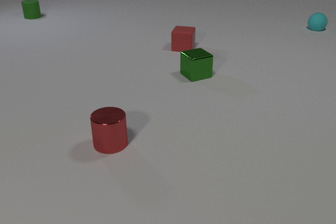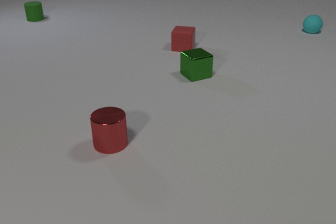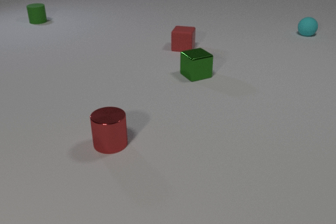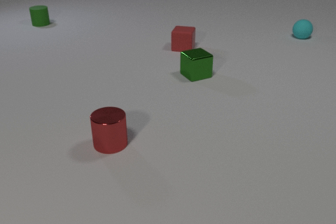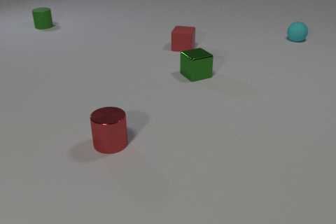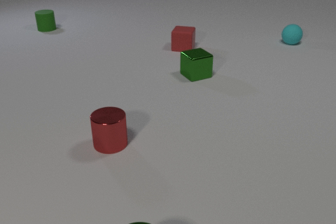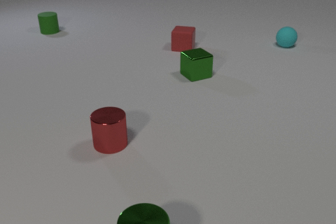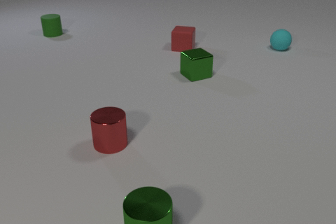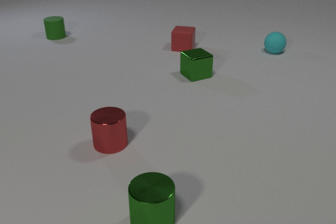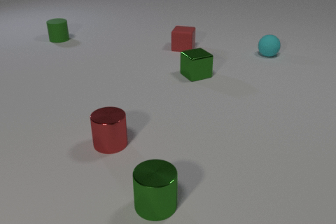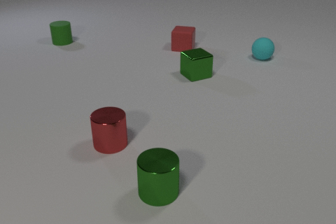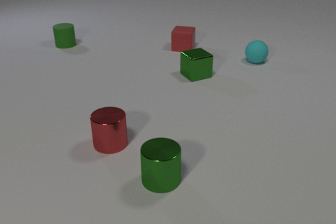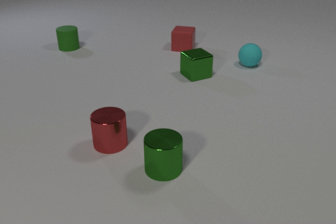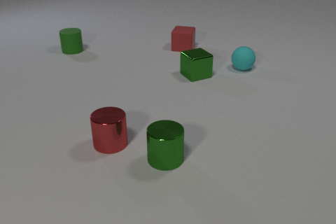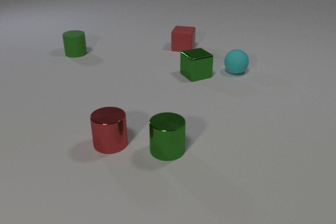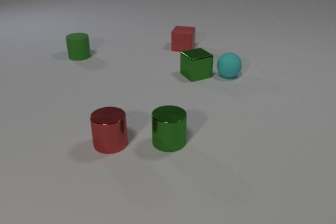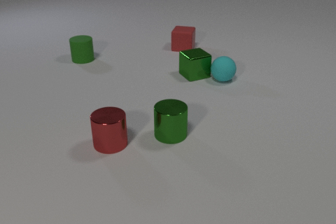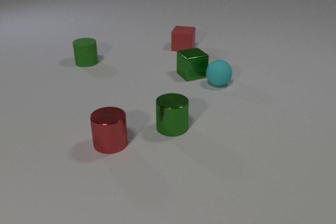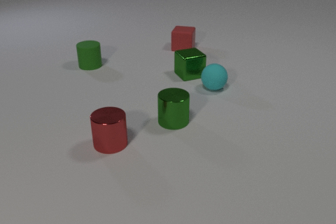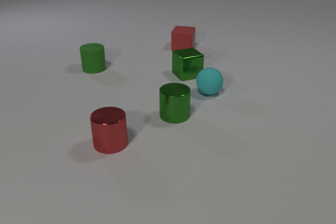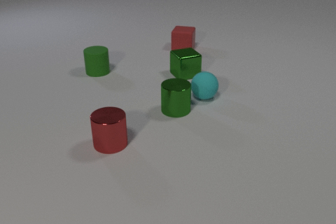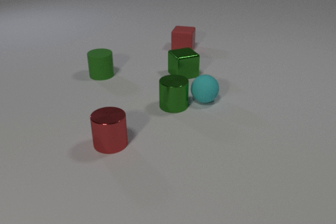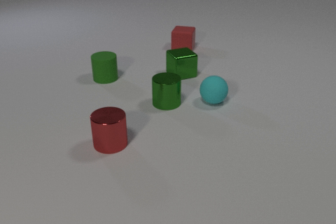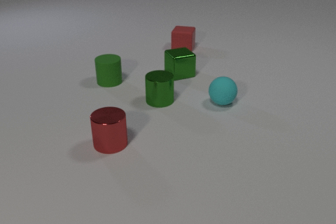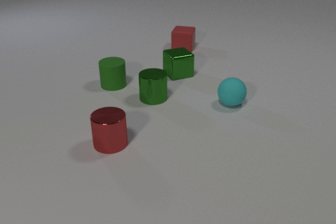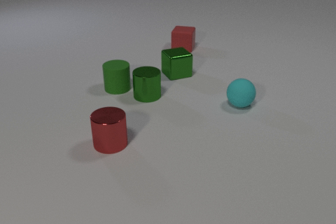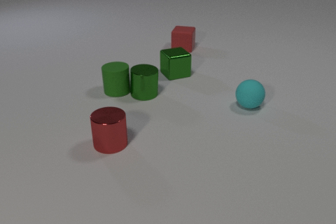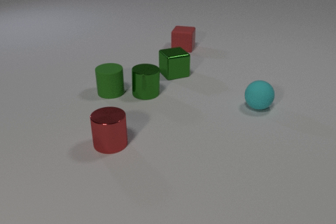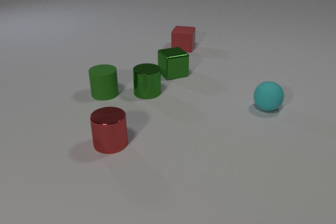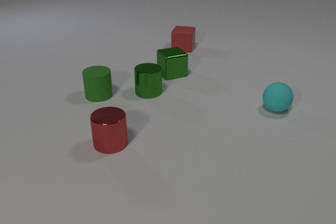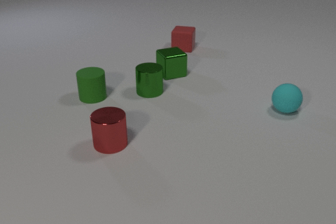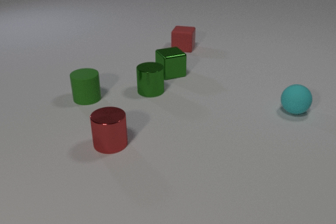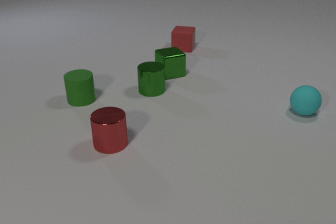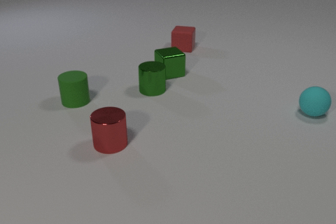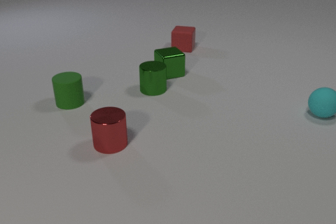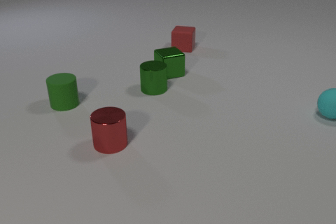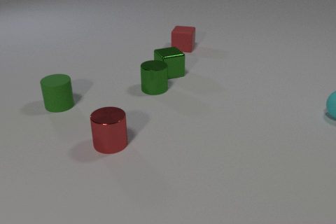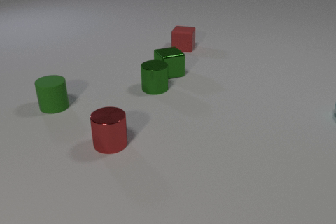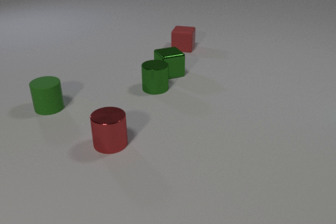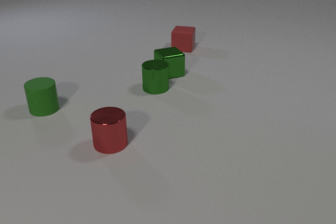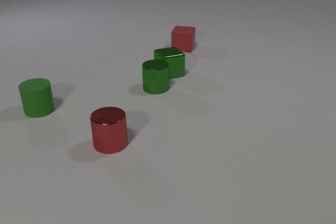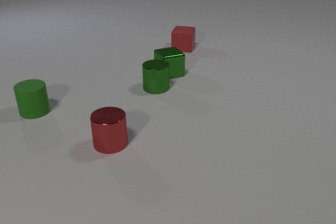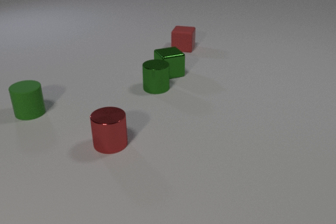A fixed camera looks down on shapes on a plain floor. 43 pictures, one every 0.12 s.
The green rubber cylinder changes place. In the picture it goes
toward the camera.
The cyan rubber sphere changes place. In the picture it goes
toward the camera.
0.00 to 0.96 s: The green metal cylinder comes in at the bottom edge, slides away from the camera. The cyan rubber sphere rolls toward the camera and to the left. The green rubber cylinder slides toward the camera.
0.96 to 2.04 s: The green metal cylinder slides away from the camera. The cyan rubber sphere rolls toward the camera and to the left. The green rubber cylinder slides toward the camera. The cyan rubber sphere and the green metal cube collide.
2.04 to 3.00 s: The green metal cylinder slides away from the camera. The cyan rubber sphere rolls toward the camera and to the right. The green rubber cylinder slides toward the camera and to the right. The green metal cube slides to the left. The green metal cylinder and the cyan rubber sphere collide.
3.00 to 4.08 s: The green metal cylinder slides away from the camera and to the right. The cyan rubber sphere rolls to the right. The green rubber cylinder slides to the left and toward the camera. The green metal cube slides to the left. The green metal cylinder and the green rubber cylinder collide.
4.08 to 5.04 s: The cyan rubber sphere rolls to the right, leaves at the right edge. The green rubber cylinder slides to the left.
How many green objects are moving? 3.
How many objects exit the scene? 1.
Are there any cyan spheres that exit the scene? yes.
